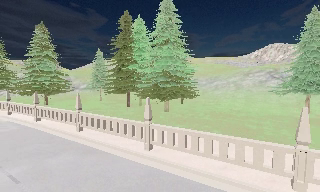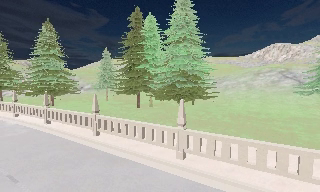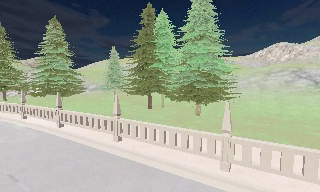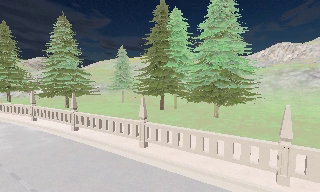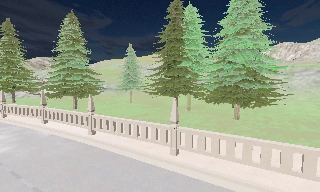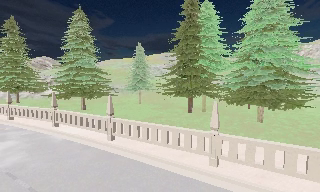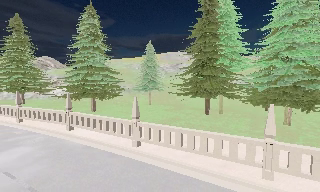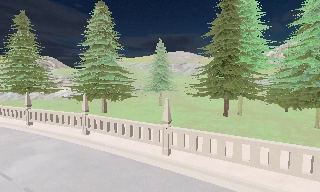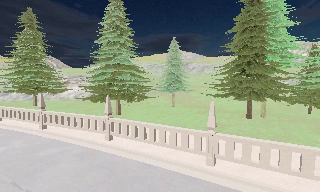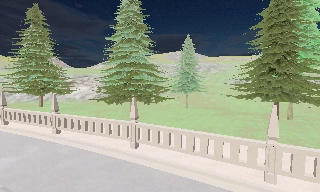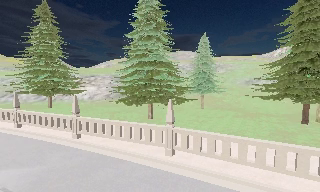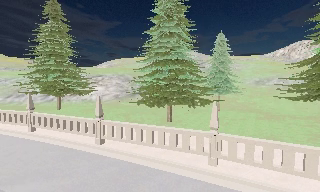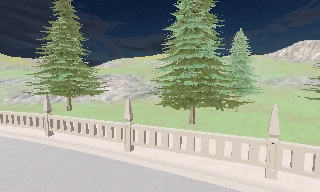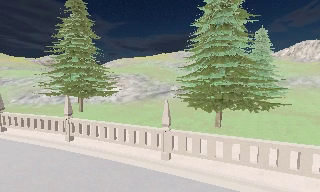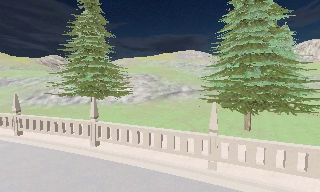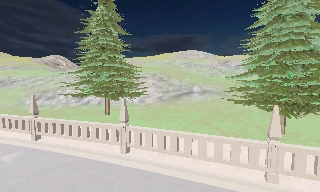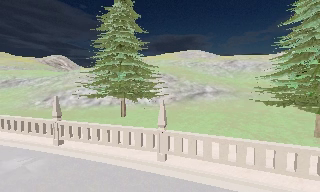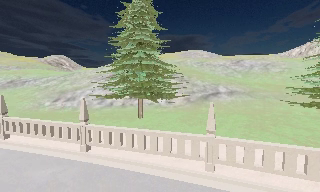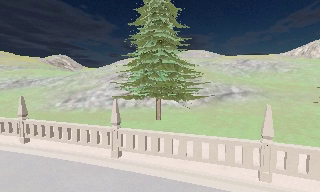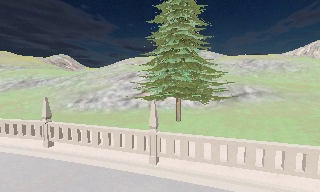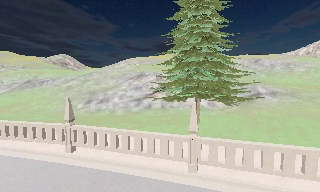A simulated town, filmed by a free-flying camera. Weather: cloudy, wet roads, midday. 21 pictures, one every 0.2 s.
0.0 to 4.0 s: The camera travels to its left and forward, about 40 m, so close, fixed things drift to the right.
The film runs forward here.
